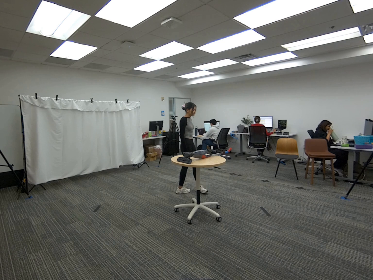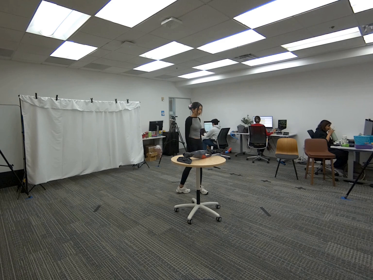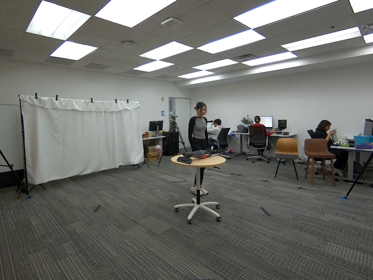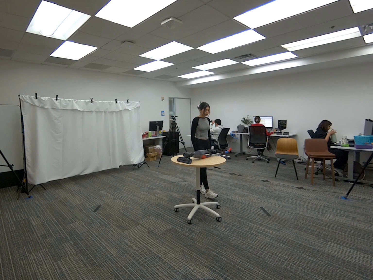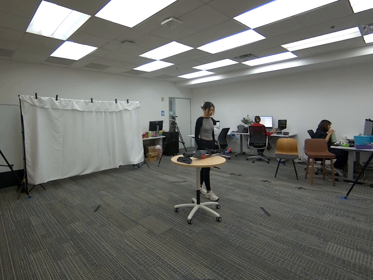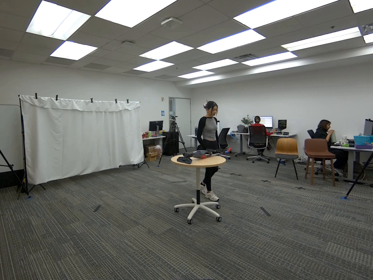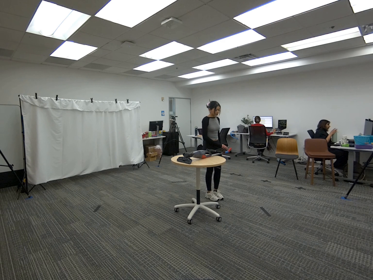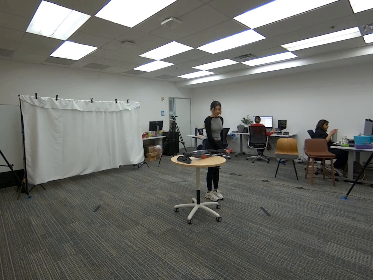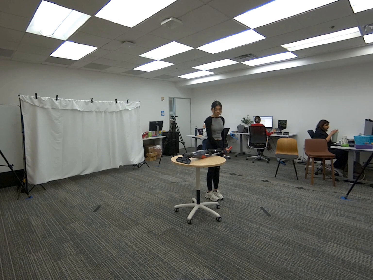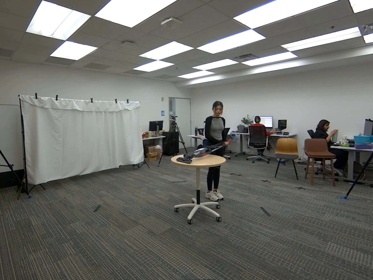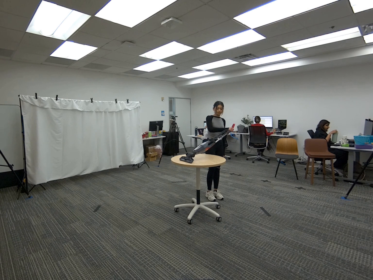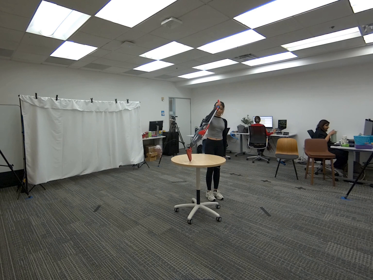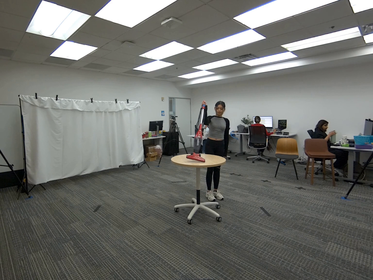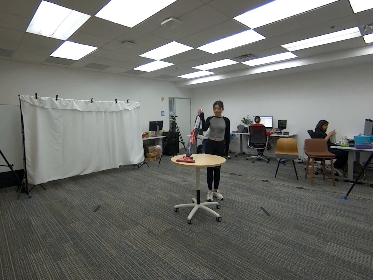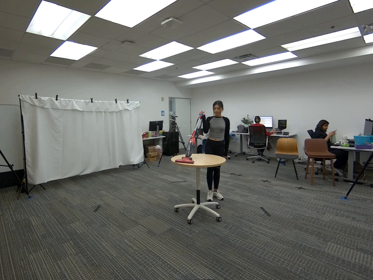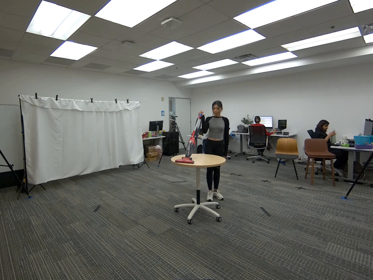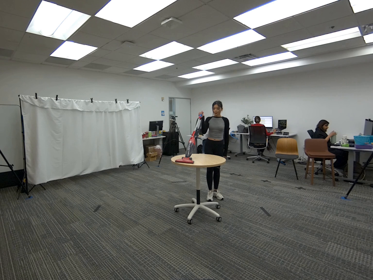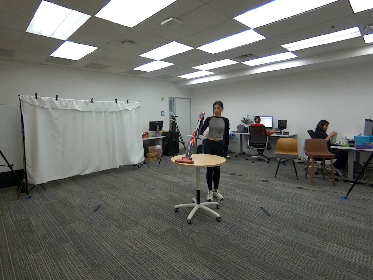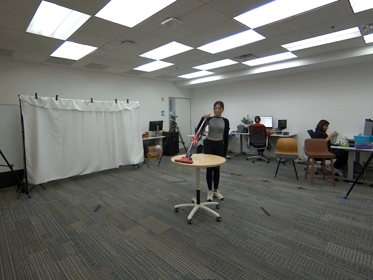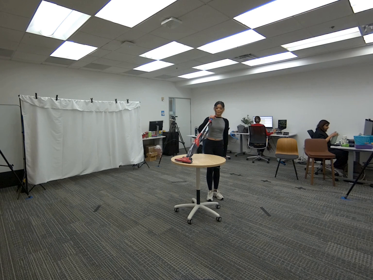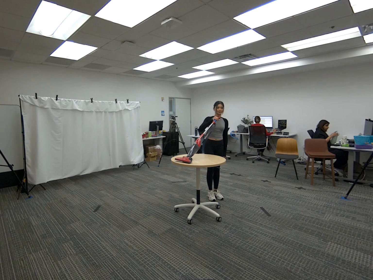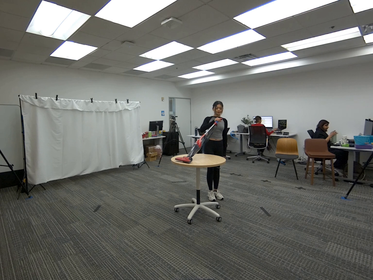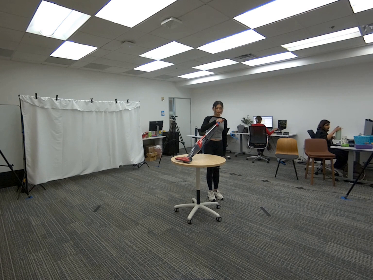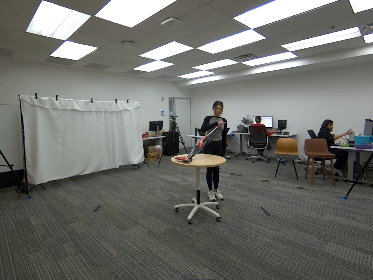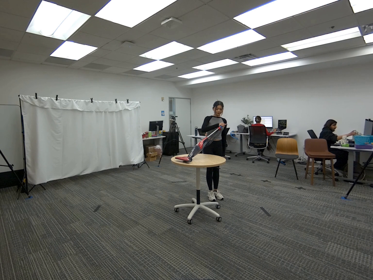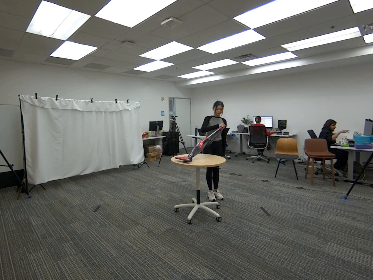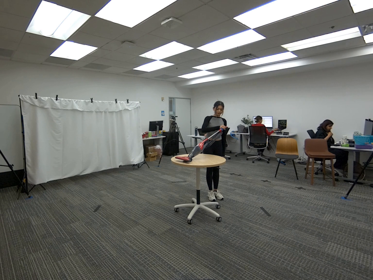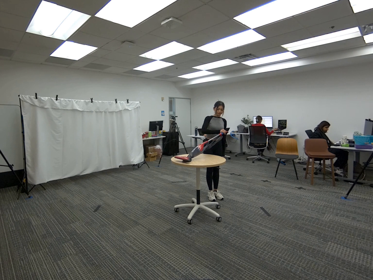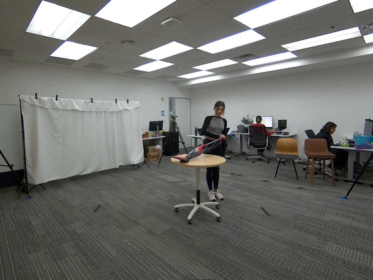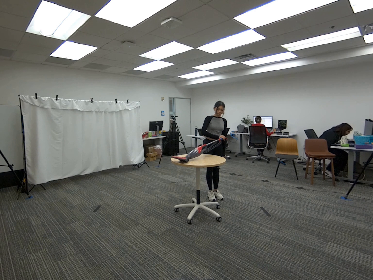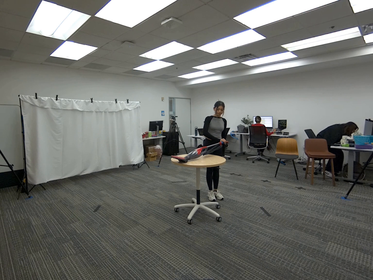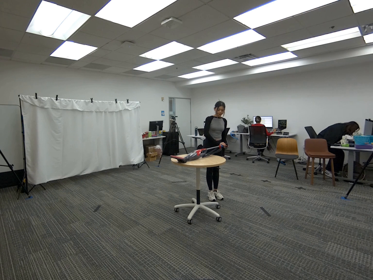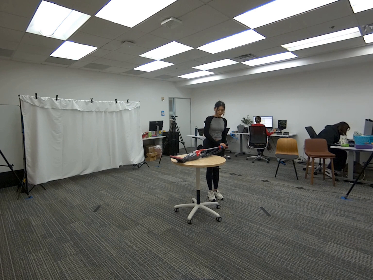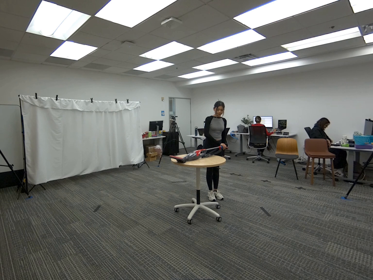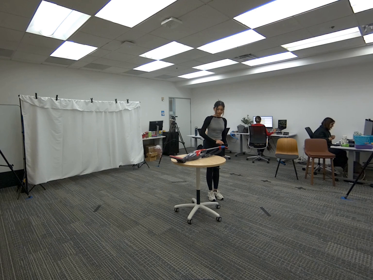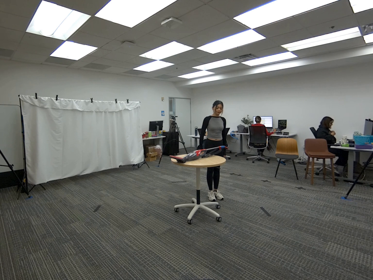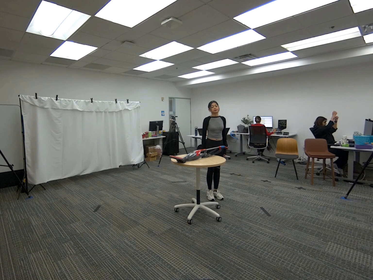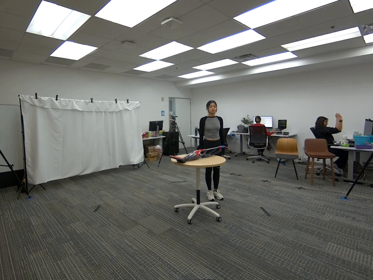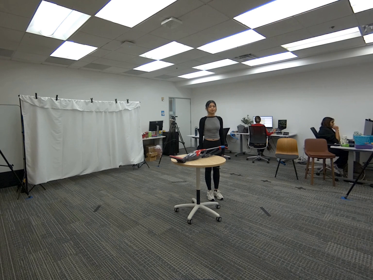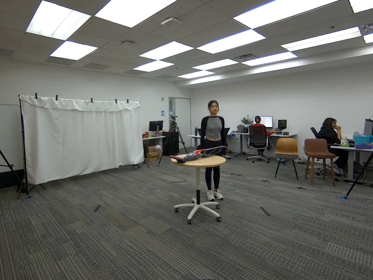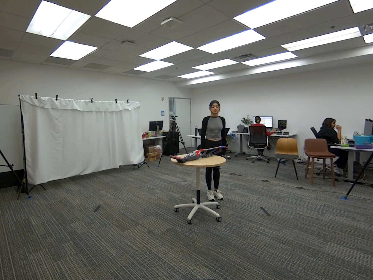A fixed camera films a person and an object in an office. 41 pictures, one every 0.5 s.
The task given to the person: Walk over to the vacuum resting on the round table and pick up the vacuum using your right hand and then rotate the vacuum so that the vacuum section is facing up and place to rest back on the round table.
